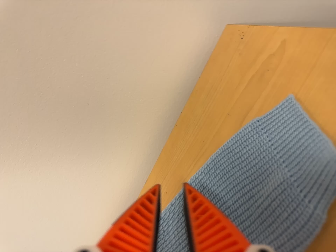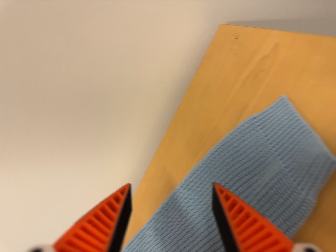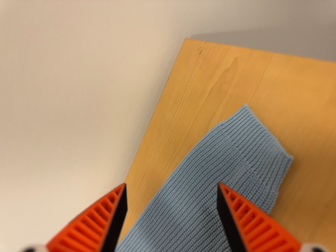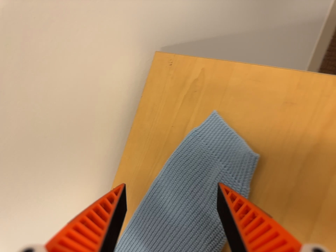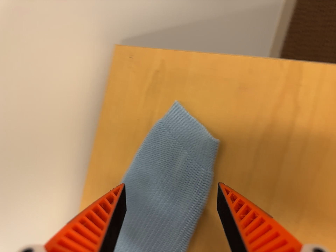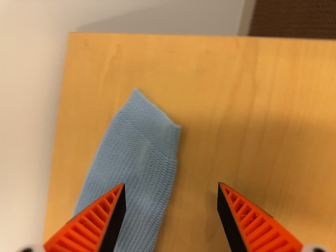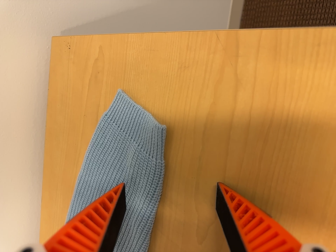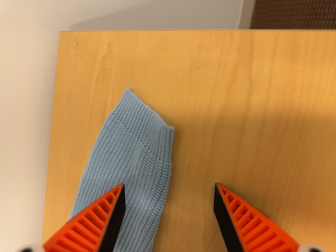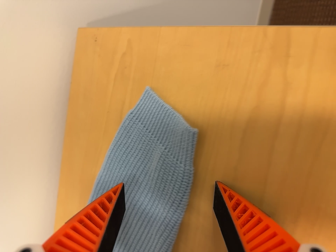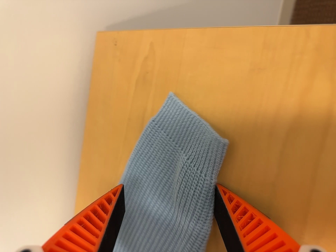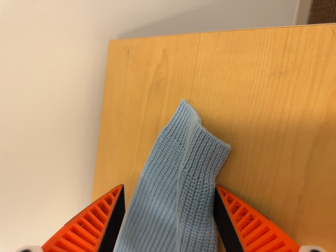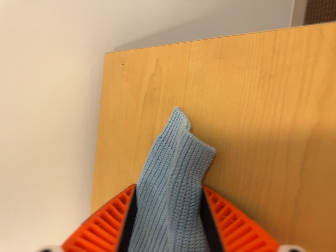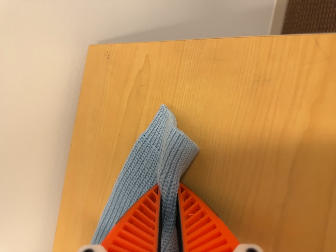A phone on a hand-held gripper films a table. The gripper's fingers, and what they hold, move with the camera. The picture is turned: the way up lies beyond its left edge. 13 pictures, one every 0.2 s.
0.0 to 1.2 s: The camera pans to its right by about 25 degrees. It rolls about its line of sight by about 25 degrees, and the scene rotates counterclockwise.
1.2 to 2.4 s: The camera travels to its left and forward, about 6 cm, so close, fixed things drift to the right.
The film runs forward here.
